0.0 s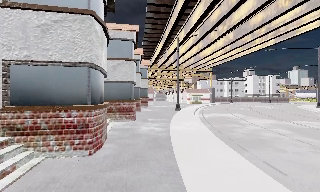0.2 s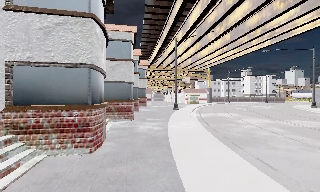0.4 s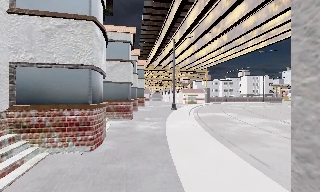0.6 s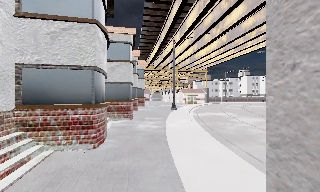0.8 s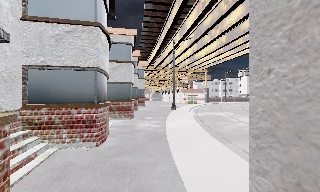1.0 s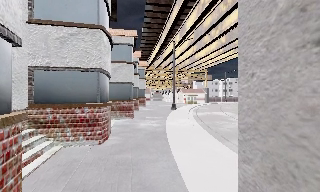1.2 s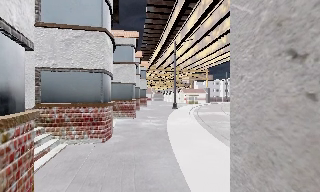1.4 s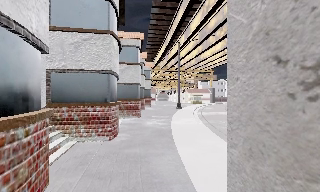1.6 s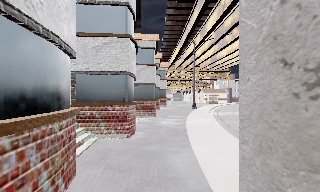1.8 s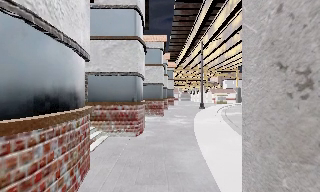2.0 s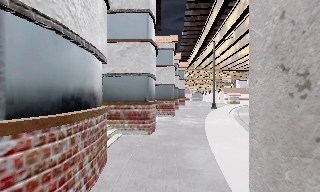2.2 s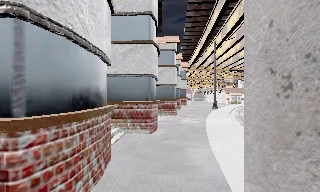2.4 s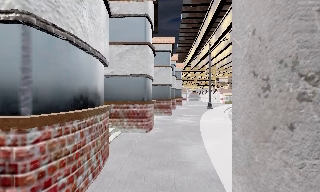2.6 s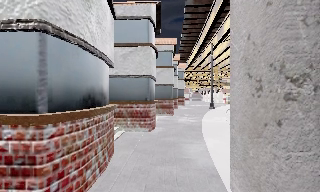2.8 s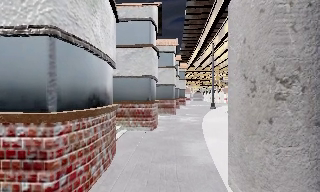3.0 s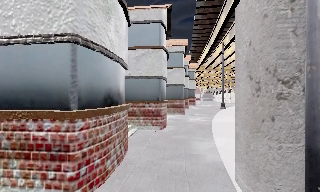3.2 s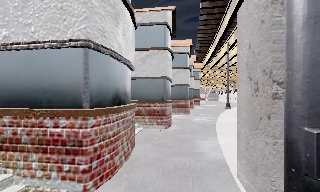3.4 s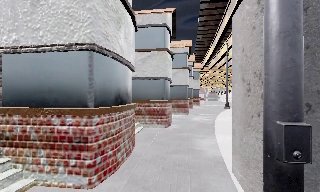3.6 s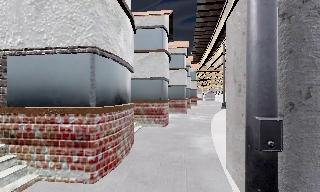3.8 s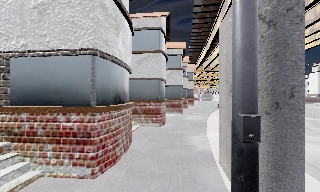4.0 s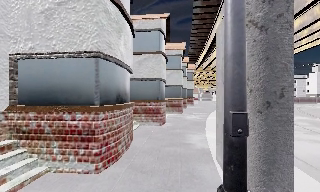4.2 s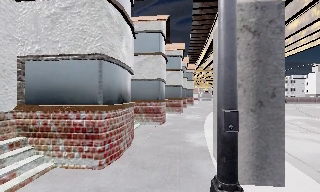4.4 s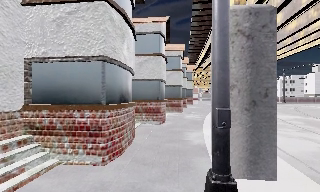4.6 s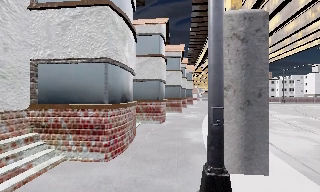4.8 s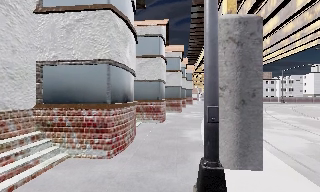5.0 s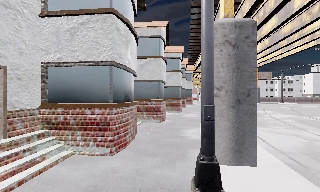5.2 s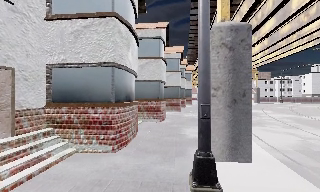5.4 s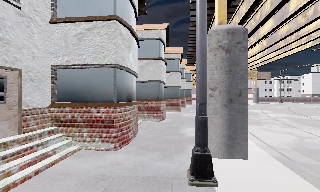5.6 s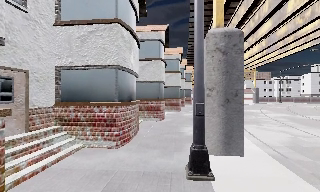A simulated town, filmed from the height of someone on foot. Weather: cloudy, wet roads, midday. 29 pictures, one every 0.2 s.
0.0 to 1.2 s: The camera travels backward, about 1.5 m, so what stands in front gets smaller.
1.2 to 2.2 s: The scene slides to the right, as the camera pans about 15 degrees to its left. It travels backward, about 1.5 m, so what stands in front gets smaller.
2.2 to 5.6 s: The camera travels backward, about 4.5 m, so what stands in front gets smaller.
The film runs backward here.
